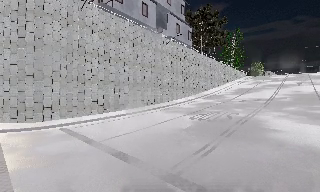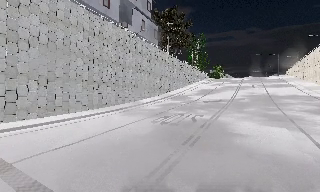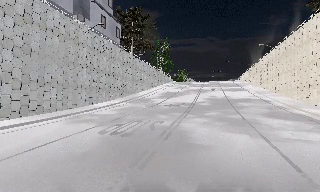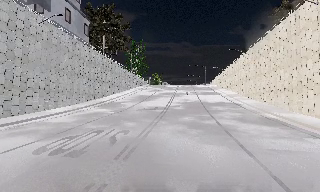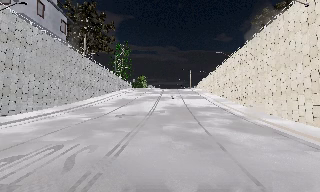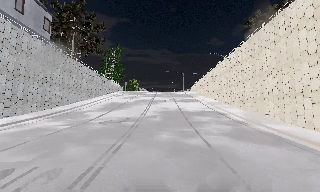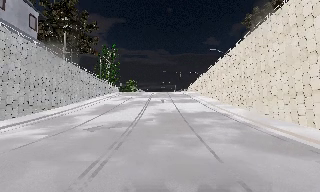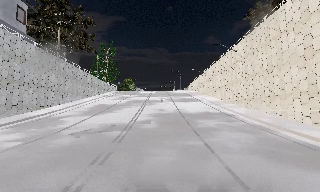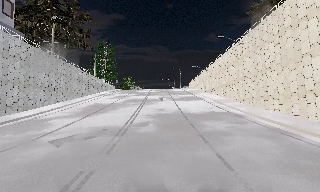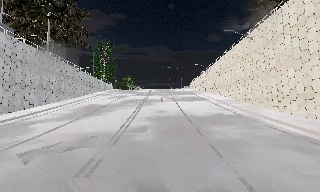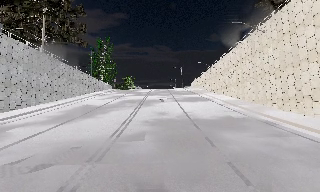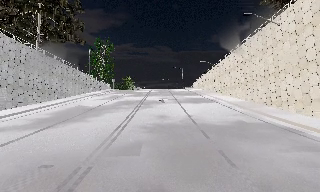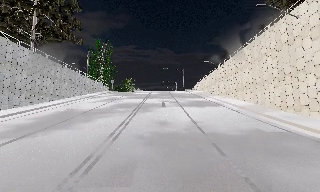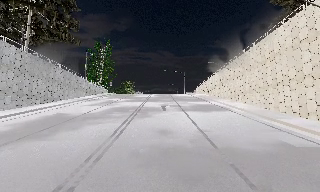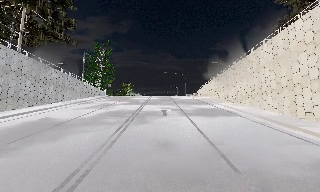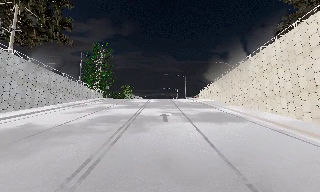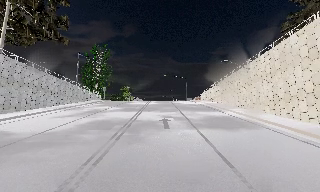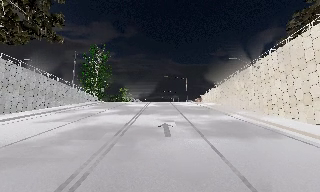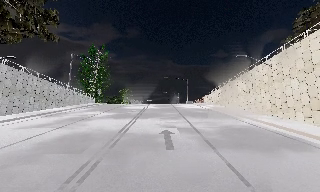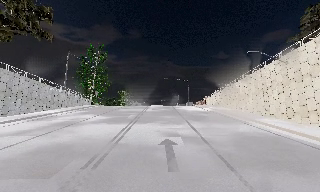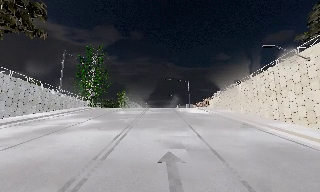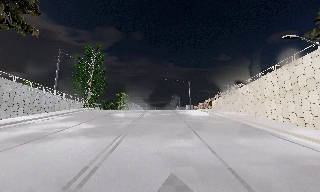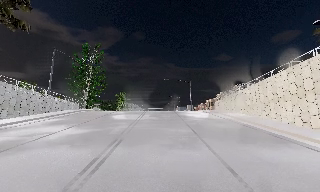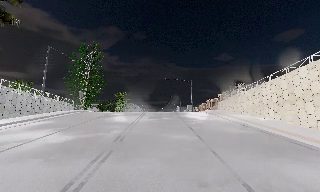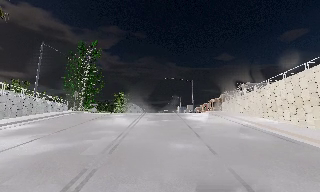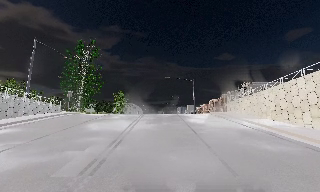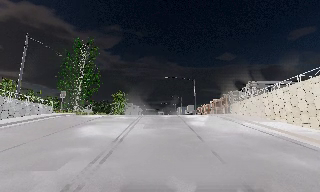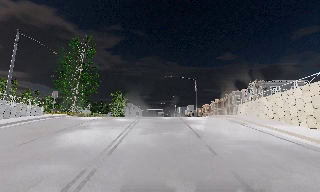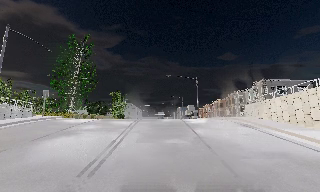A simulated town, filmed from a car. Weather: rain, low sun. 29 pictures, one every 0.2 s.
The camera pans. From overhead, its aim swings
clockwise.
The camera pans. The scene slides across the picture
to the left.
0.0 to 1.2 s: The camera pans to its right, which is clockwise from overhead, by about 40 degrees. It travels forward, about 8 m.
1.2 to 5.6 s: The camera travels forward, about 30 m, so what stands in front looms larger.
The film runs forward here.
